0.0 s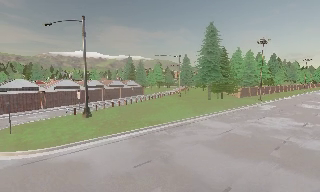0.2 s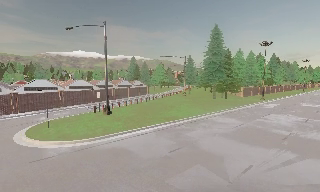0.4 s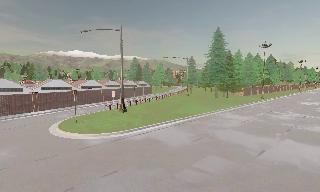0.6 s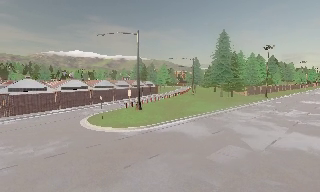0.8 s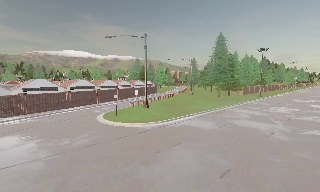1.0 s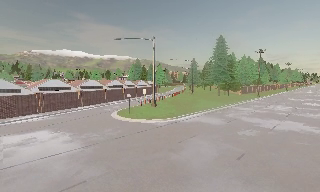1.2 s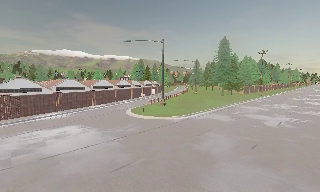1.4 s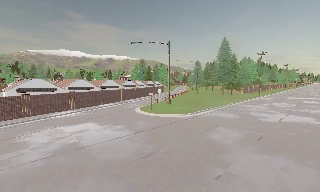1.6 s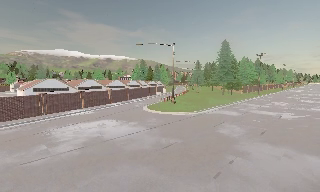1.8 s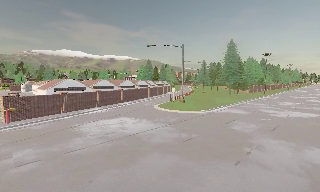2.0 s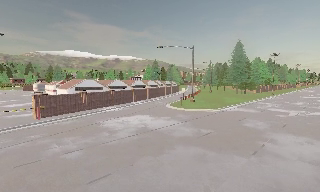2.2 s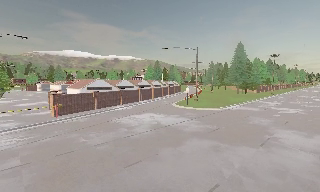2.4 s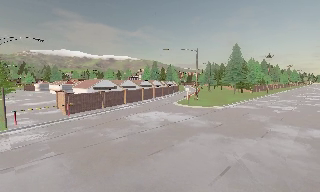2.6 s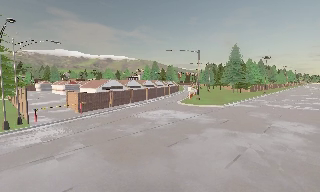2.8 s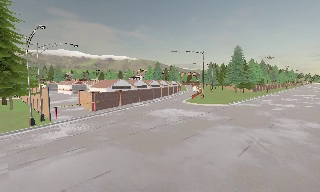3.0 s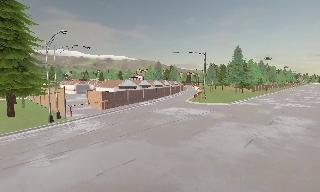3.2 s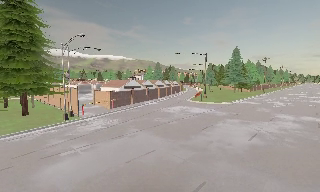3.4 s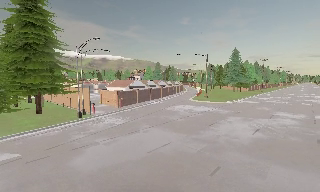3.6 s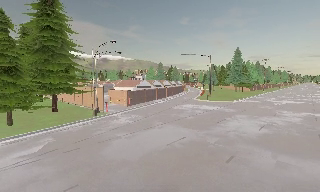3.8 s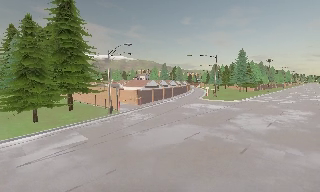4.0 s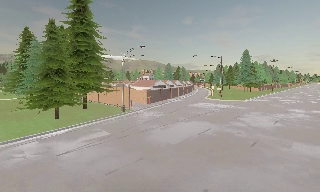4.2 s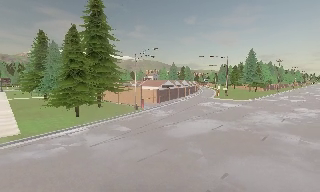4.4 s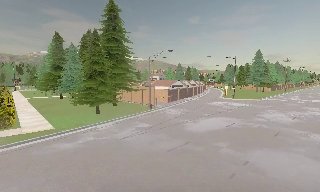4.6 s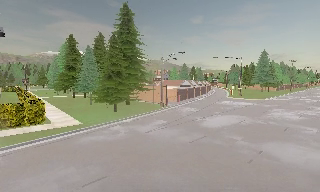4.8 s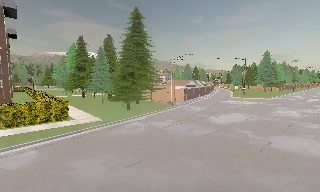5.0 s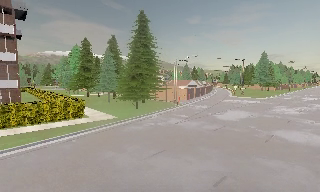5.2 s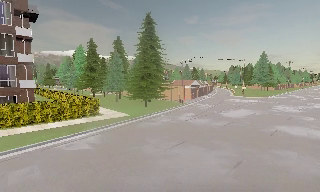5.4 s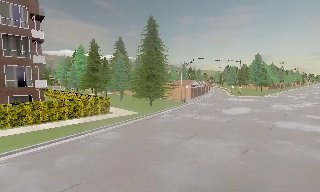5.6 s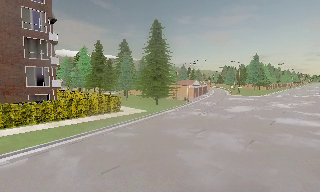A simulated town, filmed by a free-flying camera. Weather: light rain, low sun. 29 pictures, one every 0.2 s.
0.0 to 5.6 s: The camera travels to its left and backward, about 50 m, so close, fixed things drift to the right.
The film runs backward here.
